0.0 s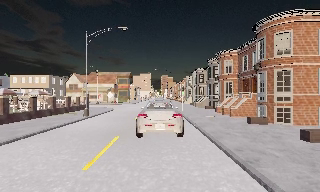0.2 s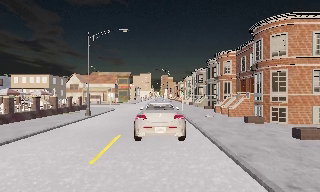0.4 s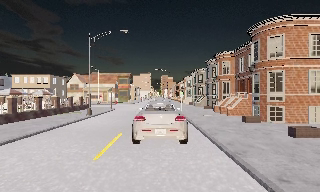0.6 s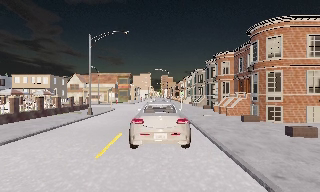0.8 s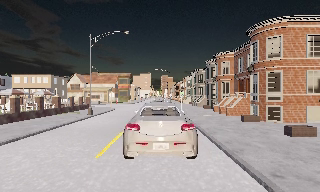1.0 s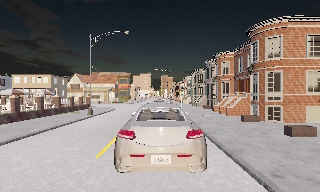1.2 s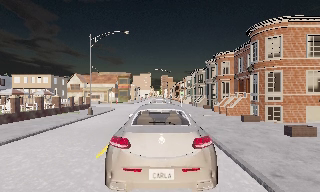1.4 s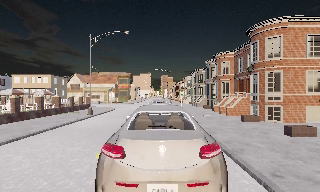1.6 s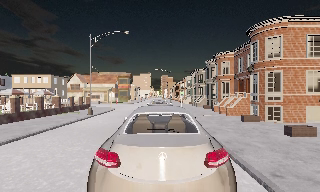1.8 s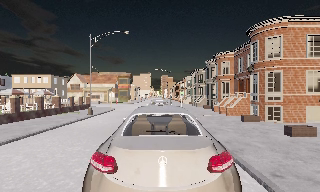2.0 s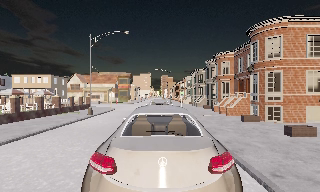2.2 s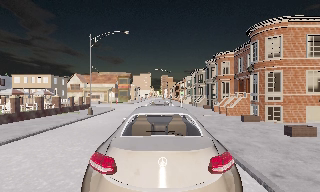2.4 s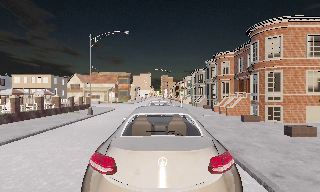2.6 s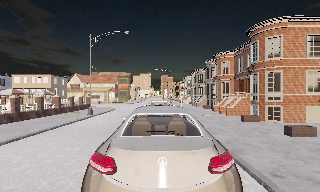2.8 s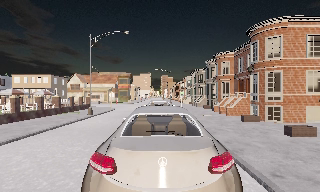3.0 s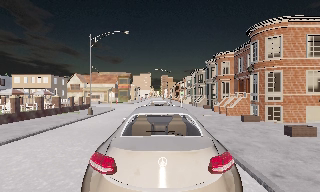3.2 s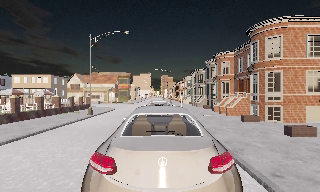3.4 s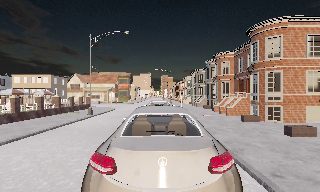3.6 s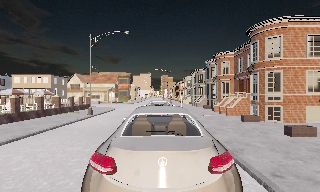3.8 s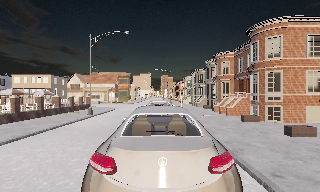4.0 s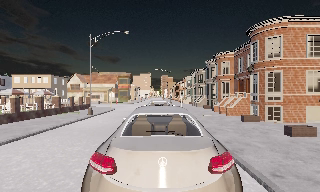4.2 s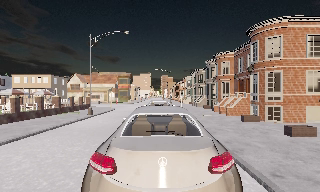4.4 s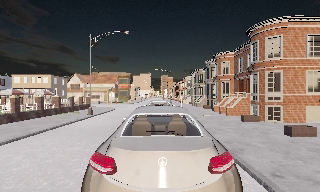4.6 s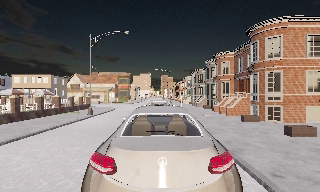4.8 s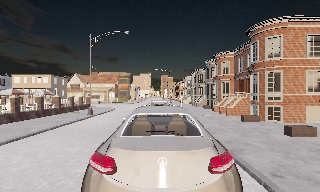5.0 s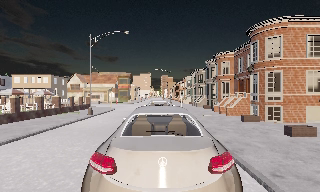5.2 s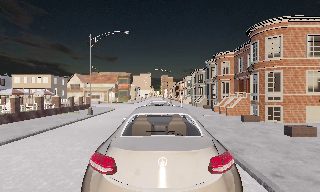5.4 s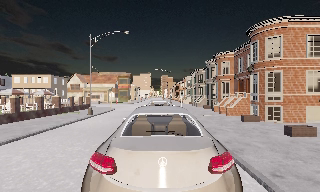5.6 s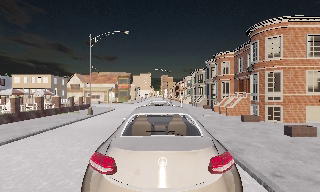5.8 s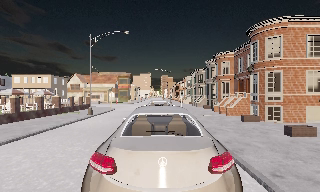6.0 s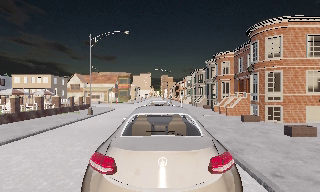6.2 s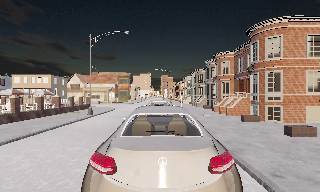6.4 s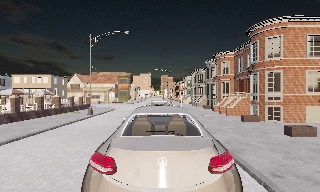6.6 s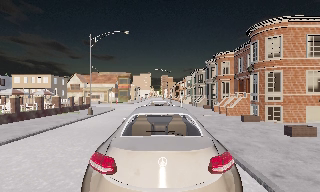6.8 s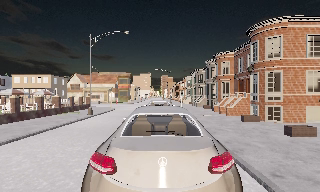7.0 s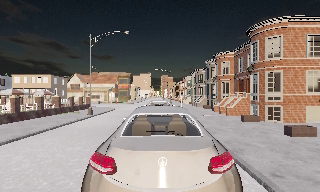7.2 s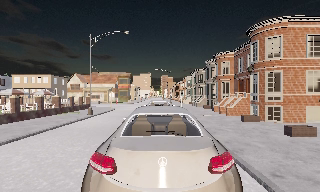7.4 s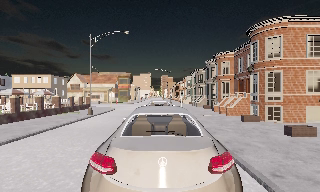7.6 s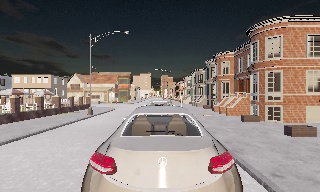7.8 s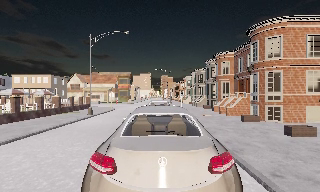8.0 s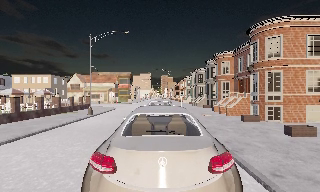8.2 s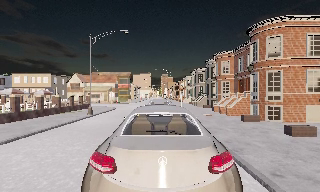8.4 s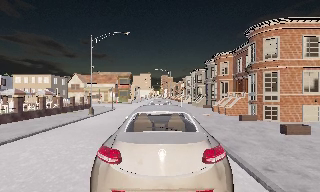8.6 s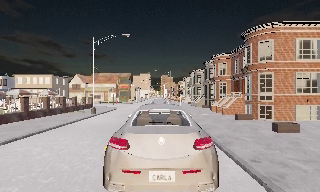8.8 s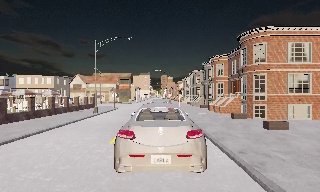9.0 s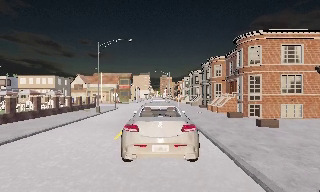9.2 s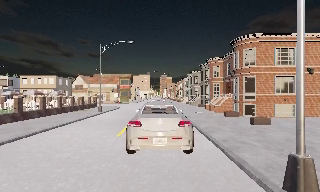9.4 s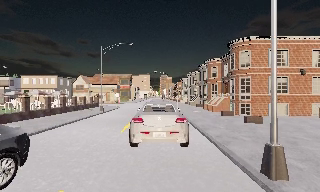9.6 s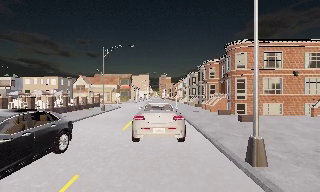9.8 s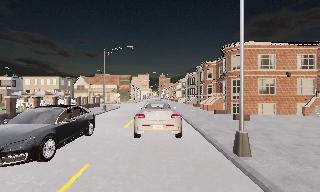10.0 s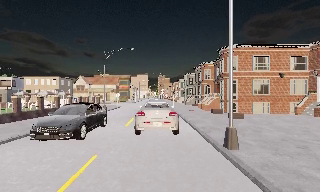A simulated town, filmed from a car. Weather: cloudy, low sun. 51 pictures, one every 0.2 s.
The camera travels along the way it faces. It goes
backward.
0.0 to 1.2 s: The camera travels backward, about 1 m, so what stands in front gets smaller. It loses speed.
1.2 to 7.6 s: The camera keeps its place and its aim.
7.6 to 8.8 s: The camera travels backward, about 1.5 m, so what stands in front gets smaller. It gains speed.
8.8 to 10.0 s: The camera travels backward, about 4 m, so what stands in front gets smaller.
The film runs backward here.
